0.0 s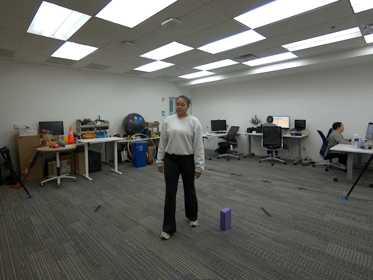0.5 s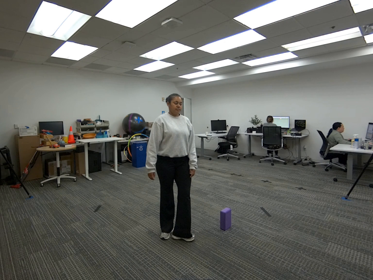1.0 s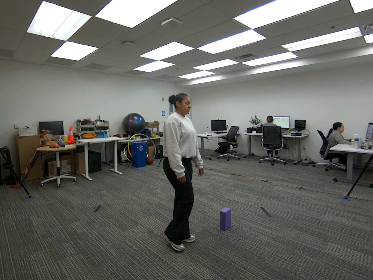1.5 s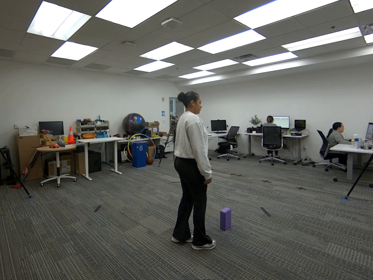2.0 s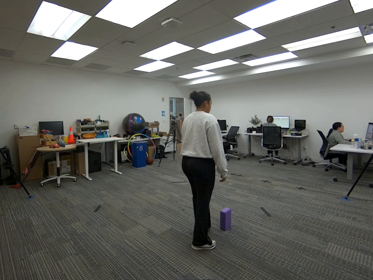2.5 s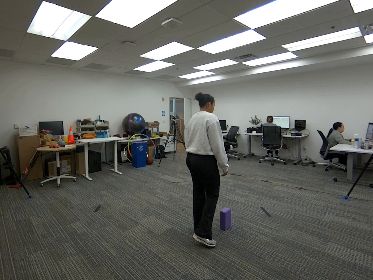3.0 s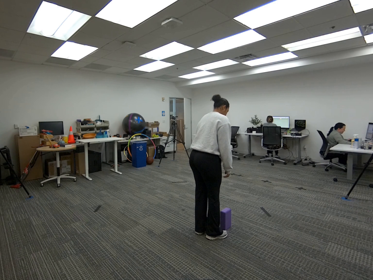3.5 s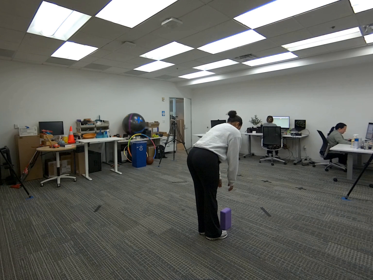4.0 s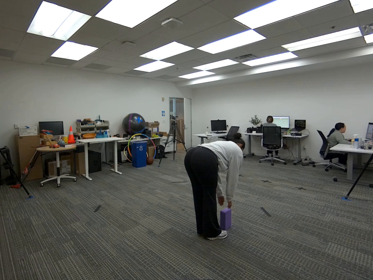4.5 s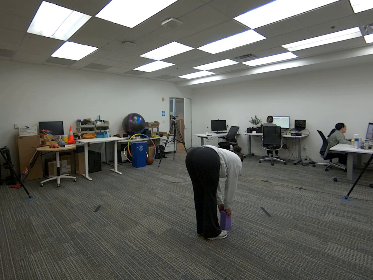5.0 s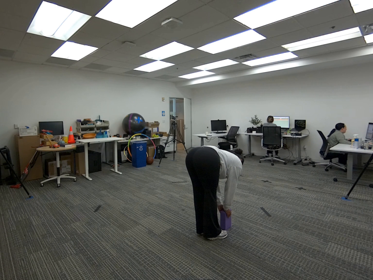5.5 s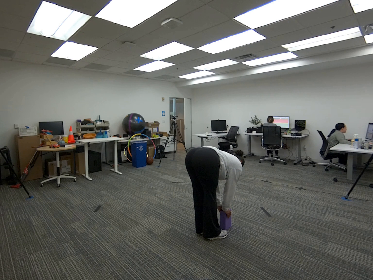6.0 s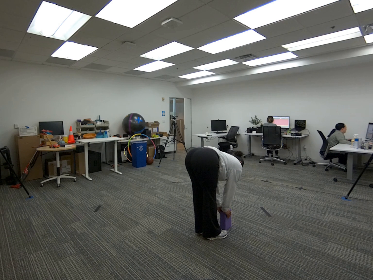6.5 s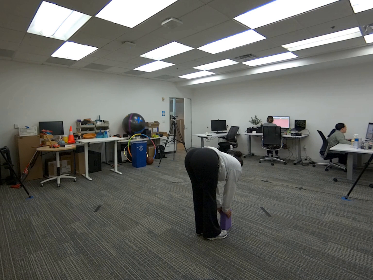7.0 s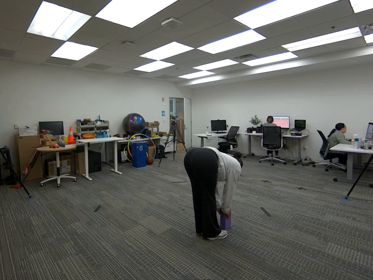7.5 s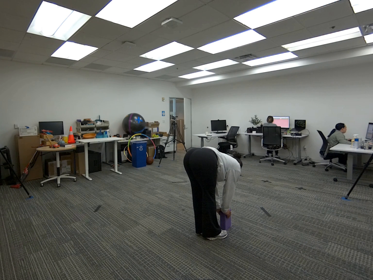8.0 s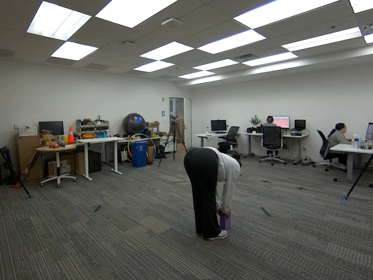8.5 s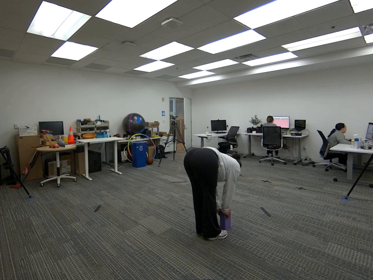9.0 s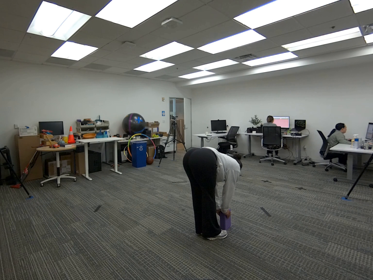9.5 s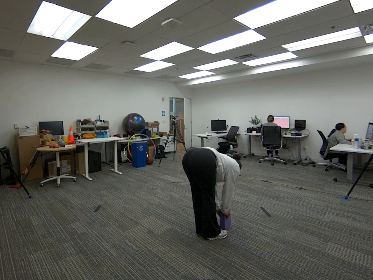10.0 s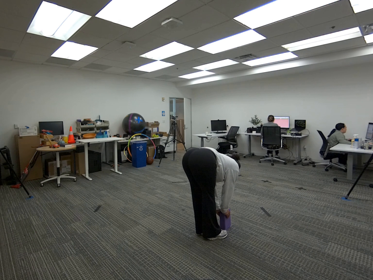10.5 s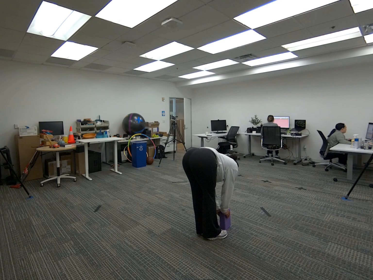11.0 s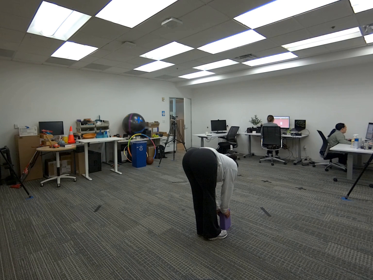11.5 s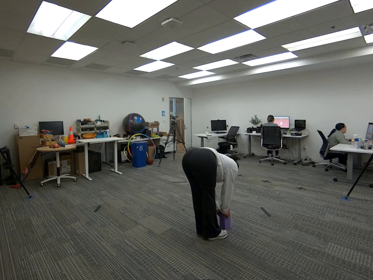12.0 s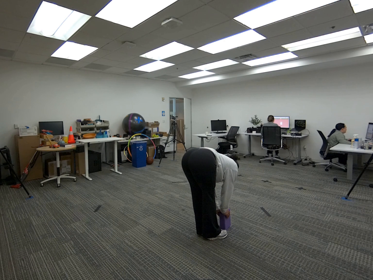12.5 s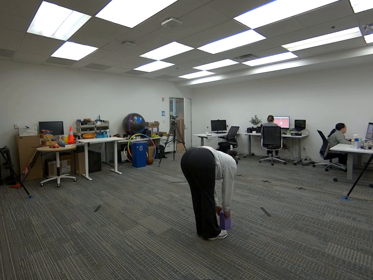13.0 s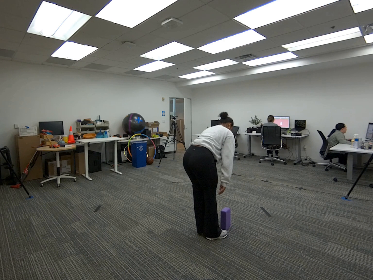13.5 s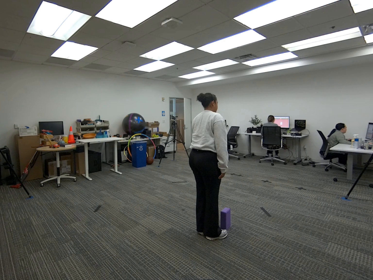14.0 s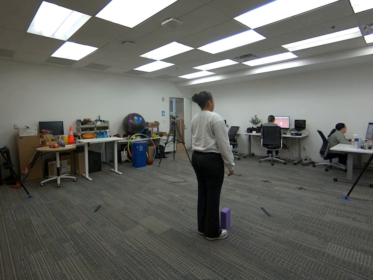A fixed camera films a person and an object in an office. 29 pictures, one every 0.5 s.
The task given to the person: Walk over to the yoga block on the floor and proceed to get into a yoga half forward fold. Stand up right when complete.
